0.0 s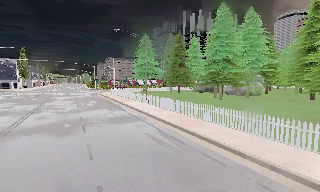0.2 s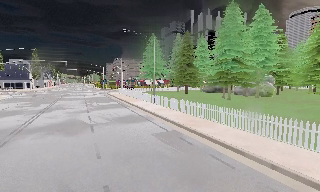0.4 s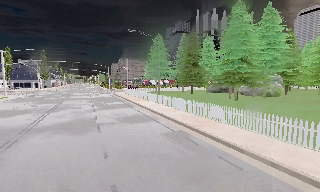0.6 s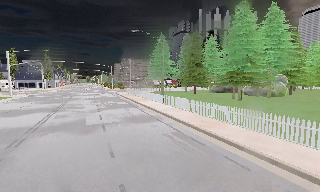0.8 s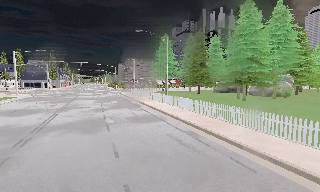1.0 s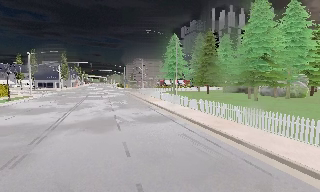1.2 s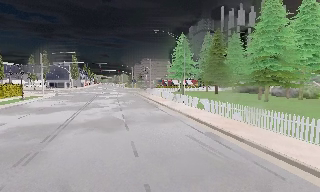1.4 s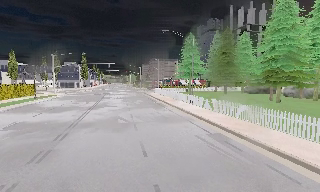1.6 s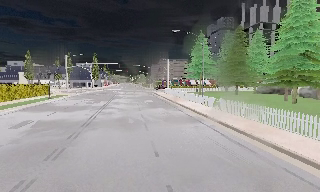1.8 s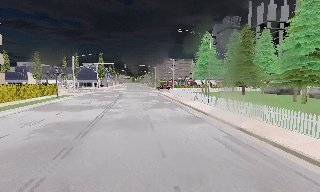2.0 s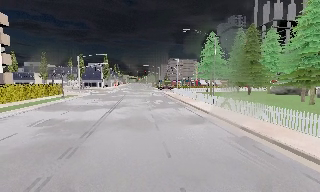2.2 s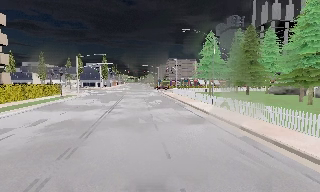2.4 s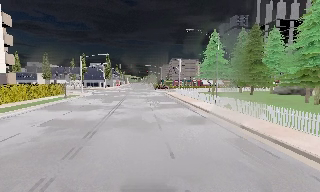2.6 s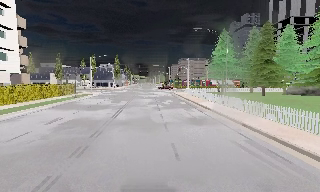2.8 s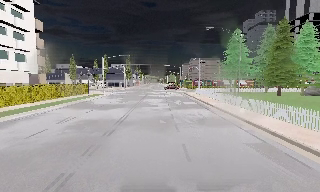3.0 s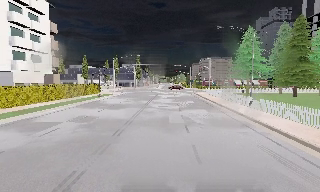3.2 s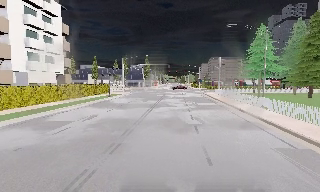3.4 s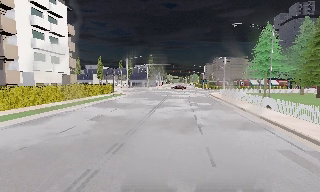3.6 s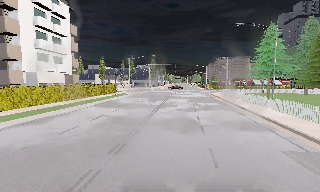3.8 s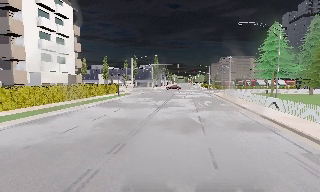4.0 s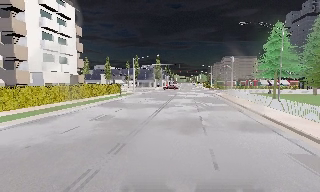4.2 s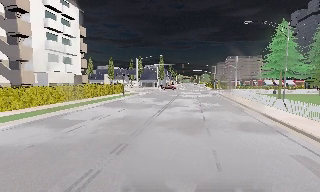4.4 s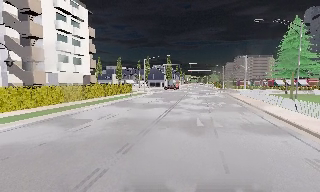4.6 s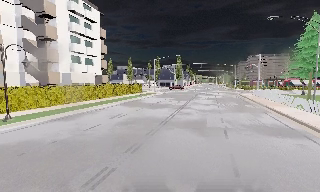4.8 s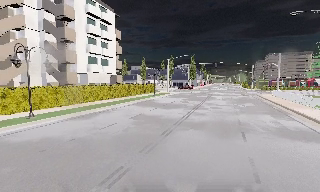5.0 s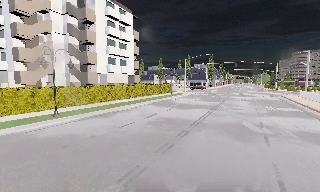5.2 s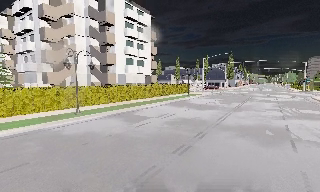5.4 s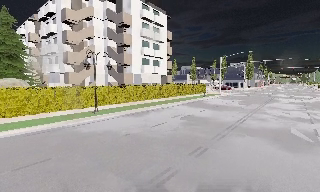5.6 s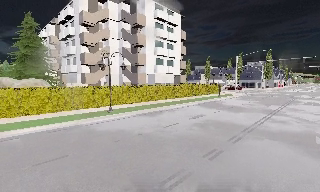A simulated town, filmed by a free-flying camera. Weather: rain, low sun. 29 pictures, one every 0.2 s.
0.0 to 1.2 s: The camera swings to its left by about 10 degrees, and the scene slides to the right.
1.2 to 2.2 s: The camera shifts only a little, or ends up much as it began.
2.2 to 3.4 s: The scene slides to the right, as the camera pans about 15 degrees to its left.
3.4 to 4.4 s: The camera shifts only a little, or ends up much as it began.
4.4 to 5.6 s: The scene slides to the right, as the camera pans about 30 degrees to its left.
The film runs forward here.
